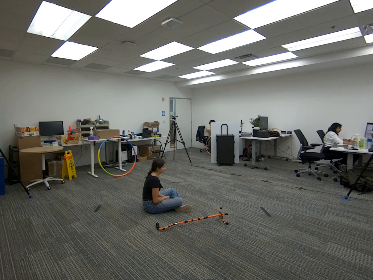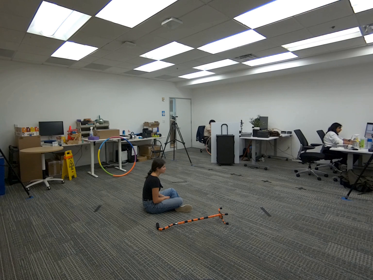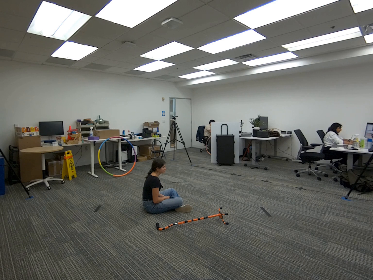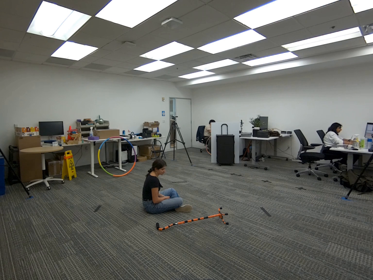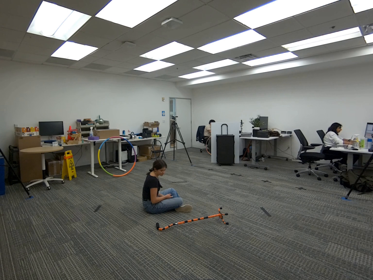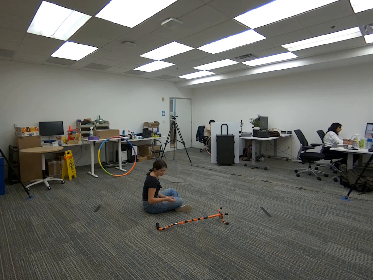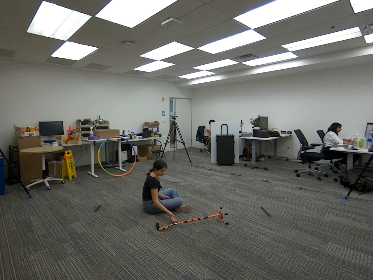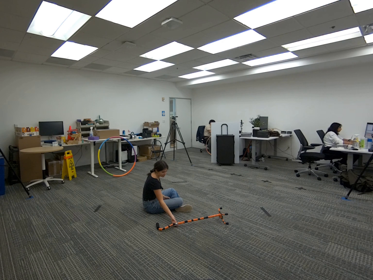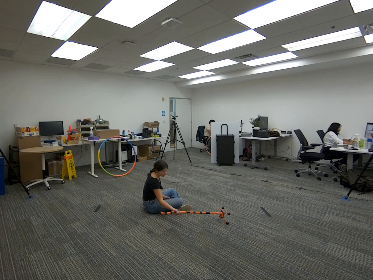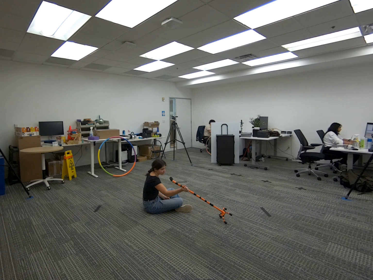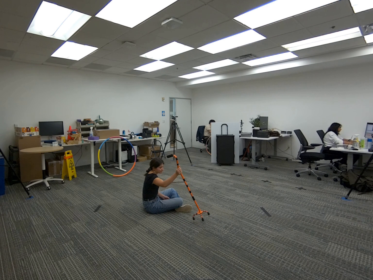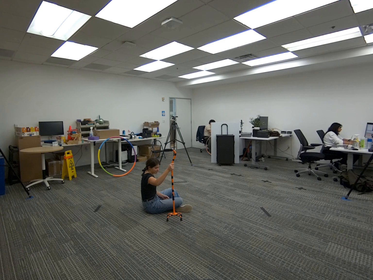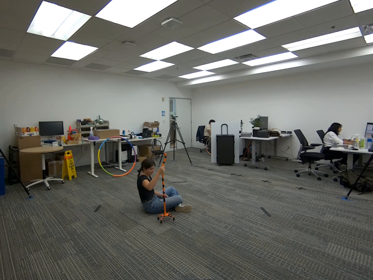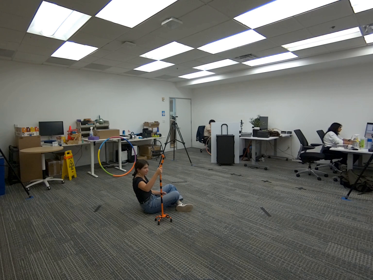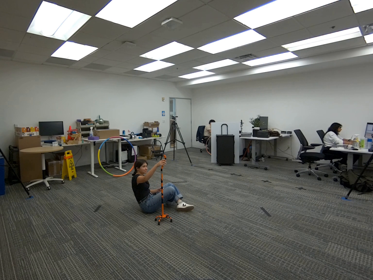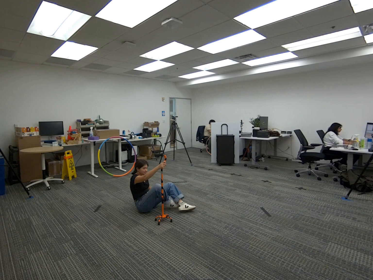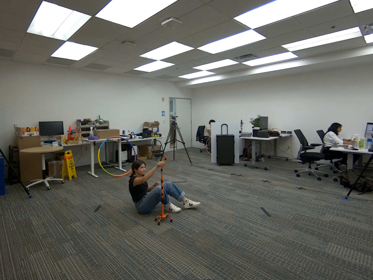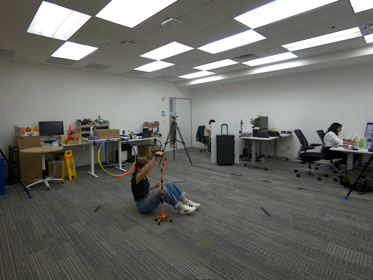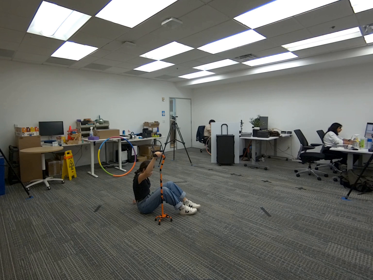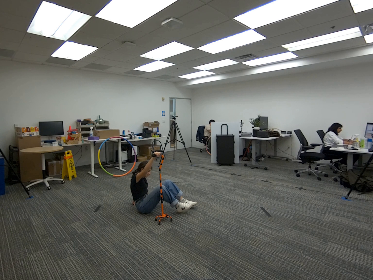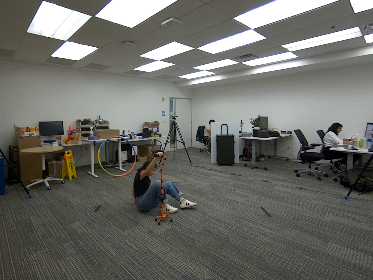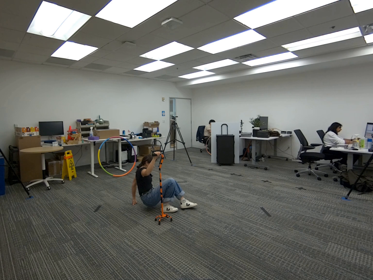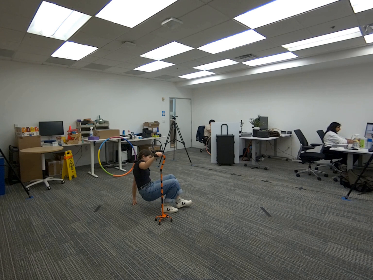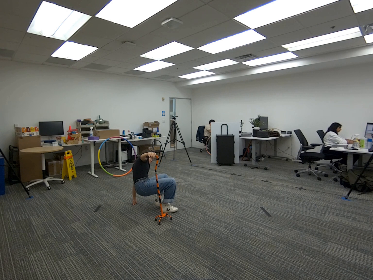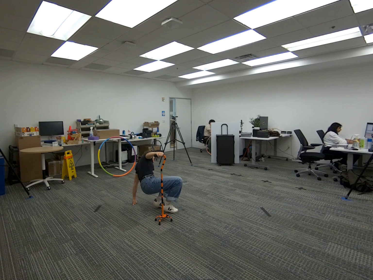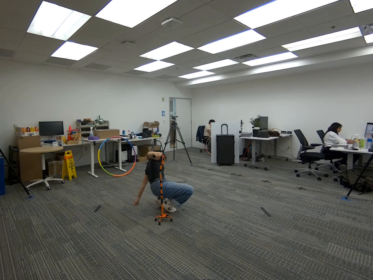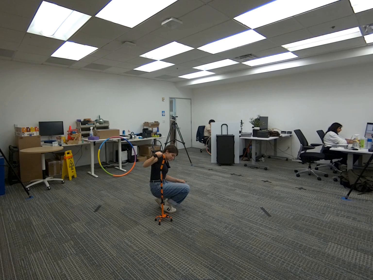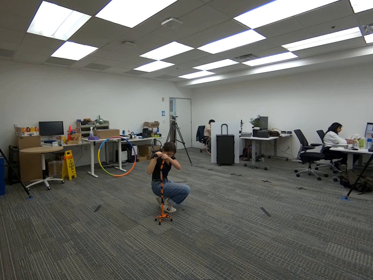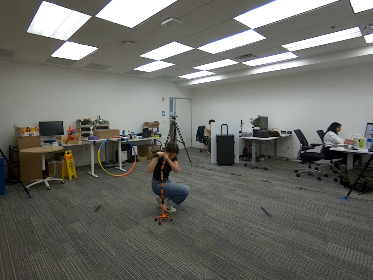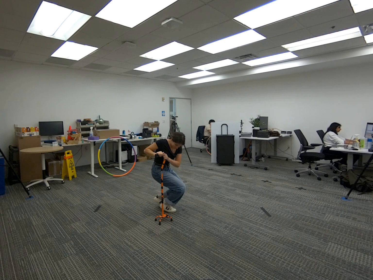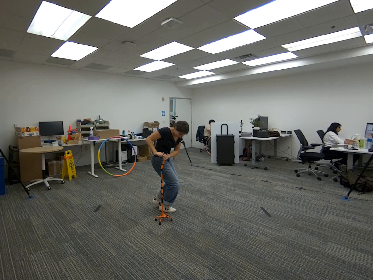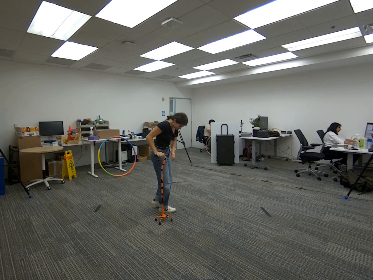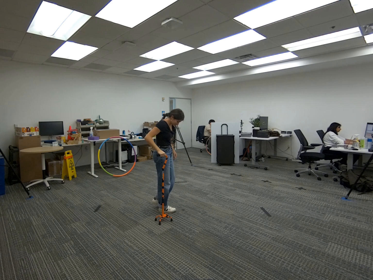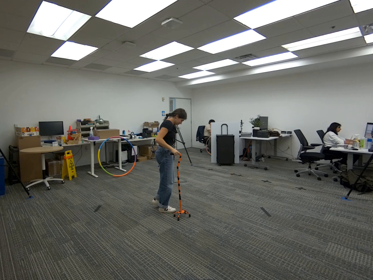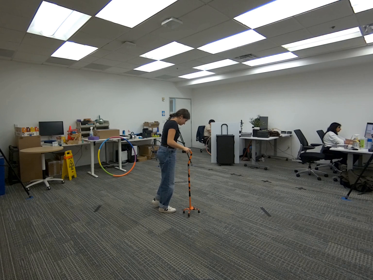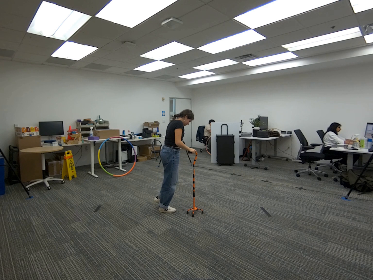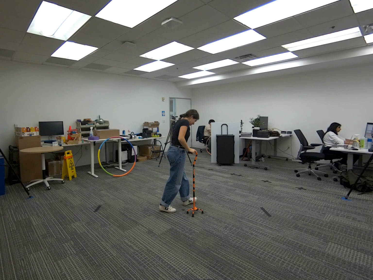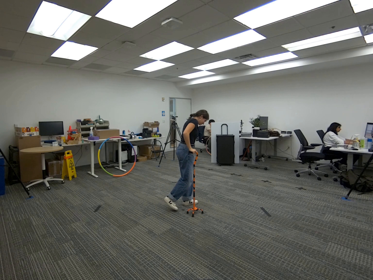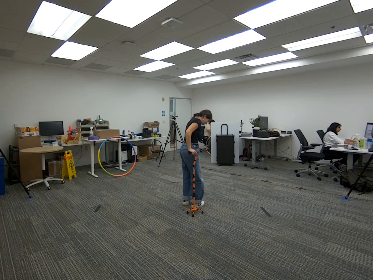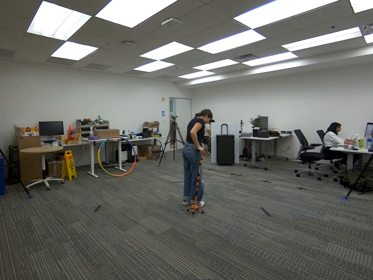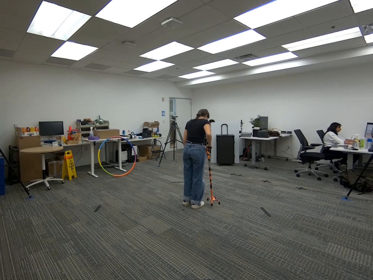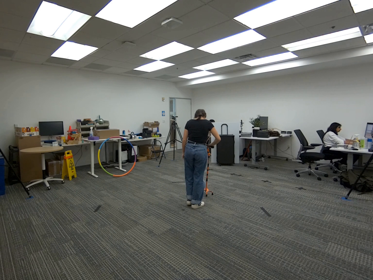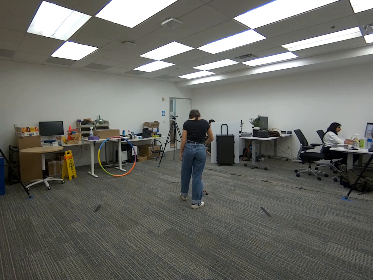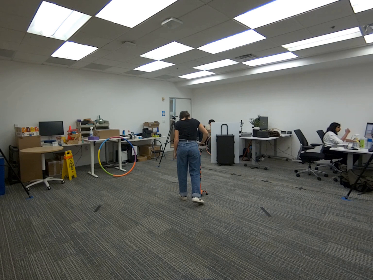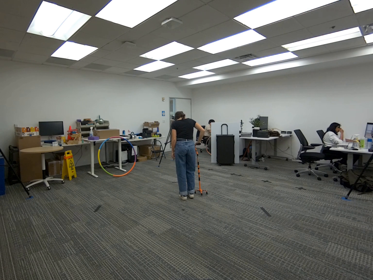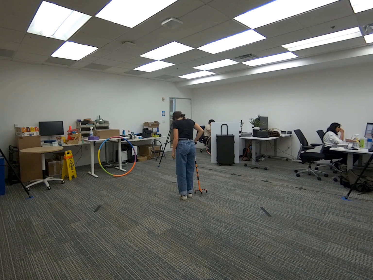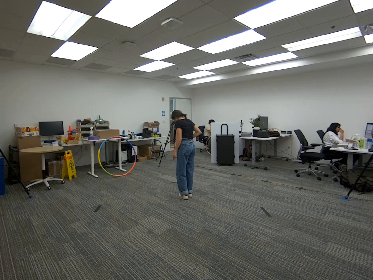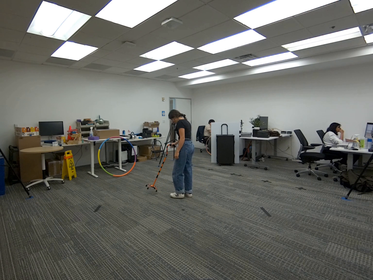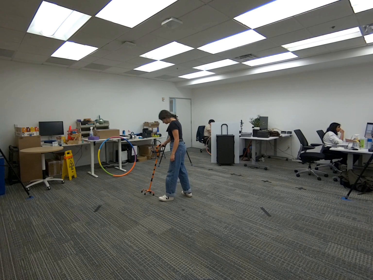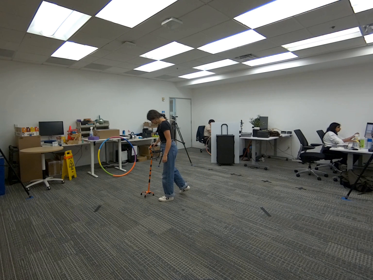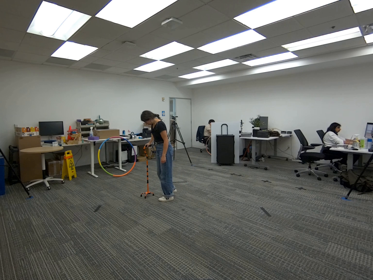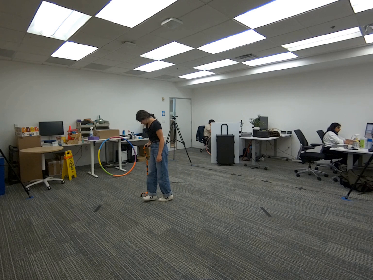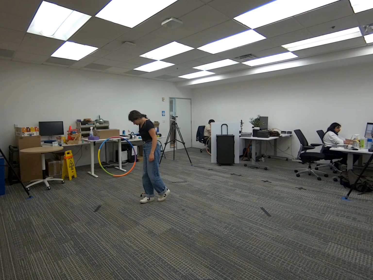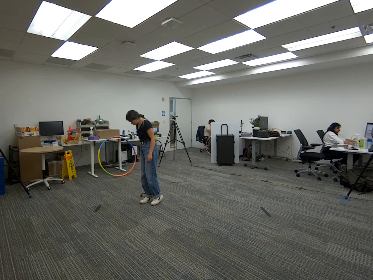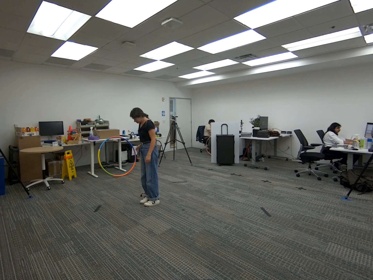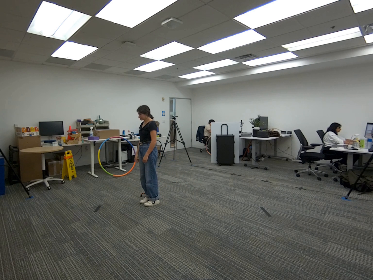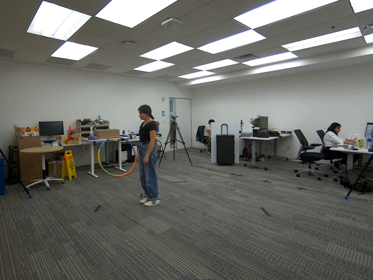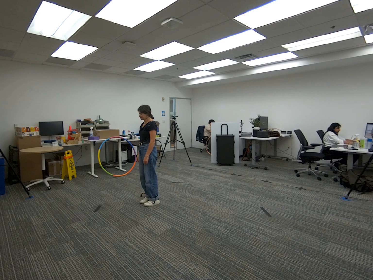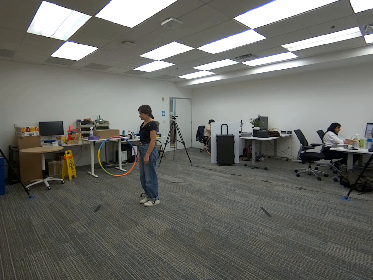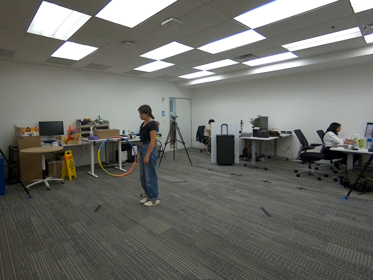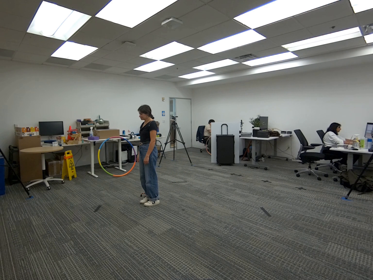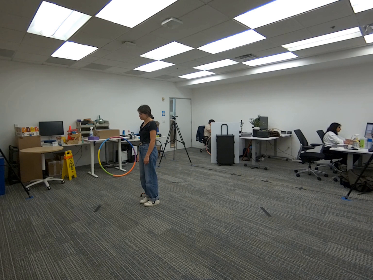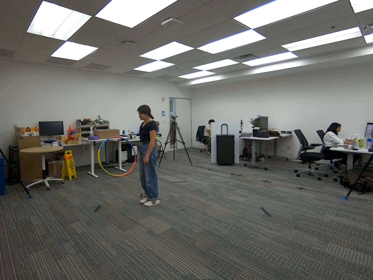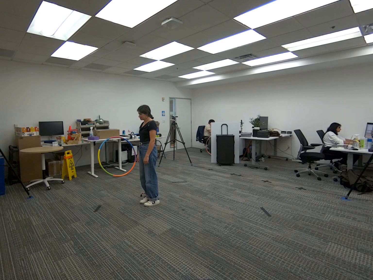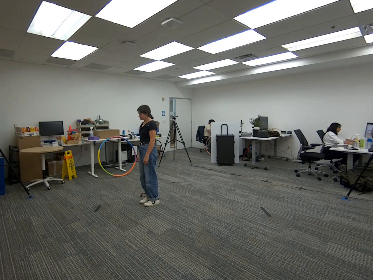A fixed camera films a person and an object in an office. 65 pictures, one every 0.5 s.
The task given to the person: Begin with sitting on the ground and pick up the cane and place it on the ground so that it is up right. Use the cane as support as you stand up. Take a few steps until the end of the sequence. Let go of the cane when complete.
